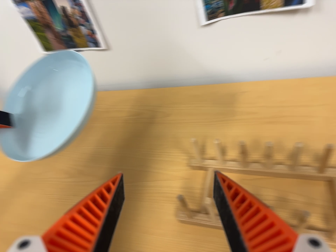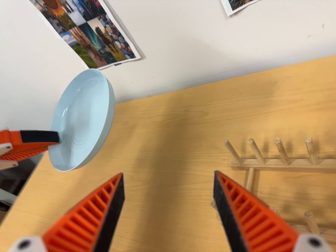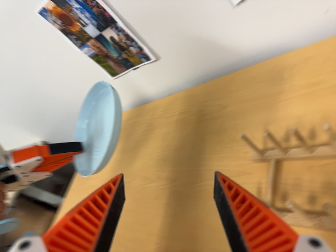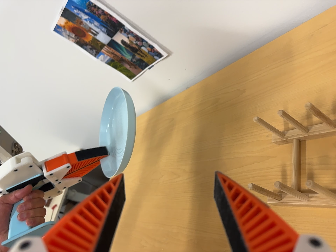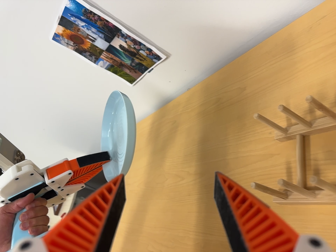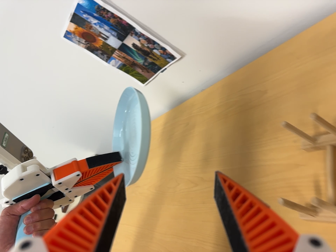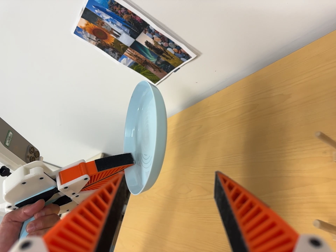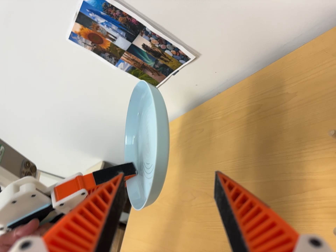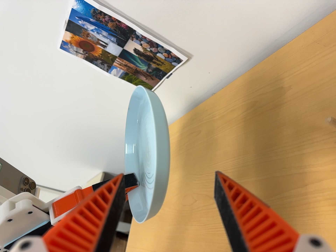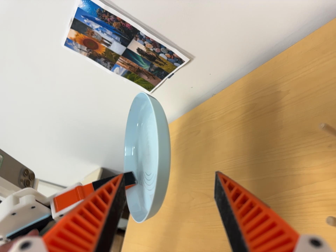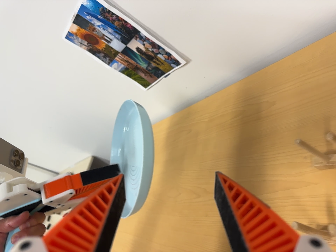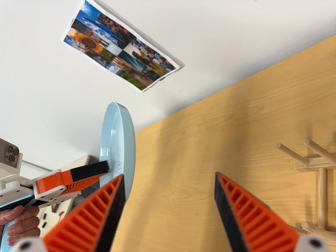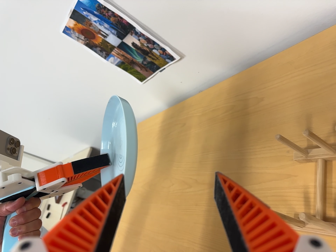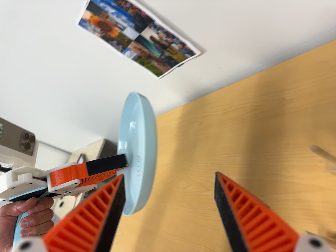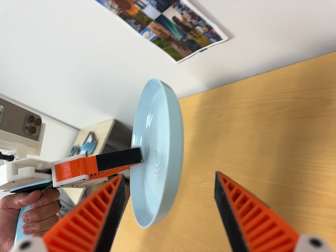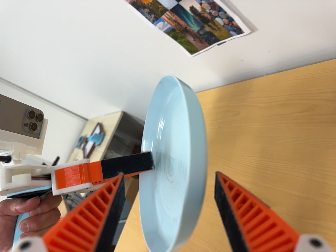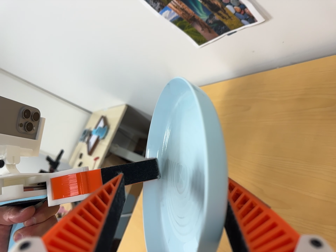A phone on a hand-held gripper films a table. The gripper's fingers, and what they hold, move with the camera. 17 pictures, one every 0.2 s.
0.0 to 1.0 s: The camera pans to its left by about 35 degrees. It travels to its right, about 12 cm. It rolls about its line of sight by about 20 degrees, and the scene rotates counterclockwise.
1.0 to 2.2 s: The camera shifts only a little, or ends up much as it began.
2.2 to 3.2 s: The camera travels forward and toward the top of its view, about 16 cm, so what stands in front looms larger. Its aim tips toward the bottom of its view by about 15 degrees.
The film runs forward here.
